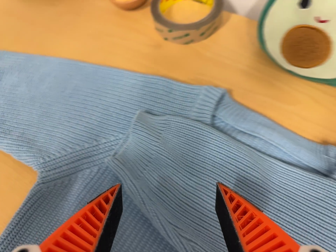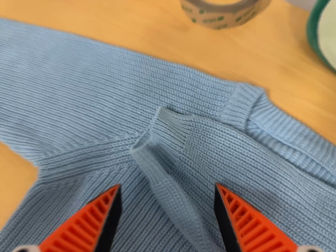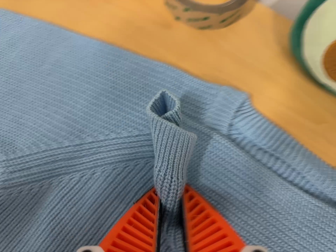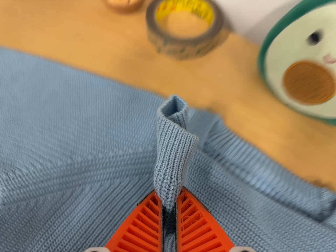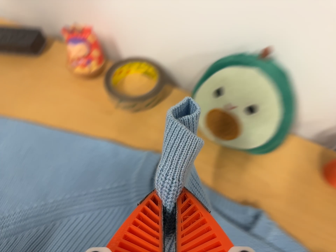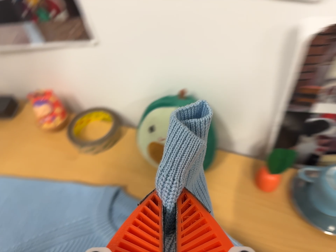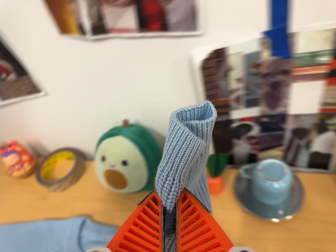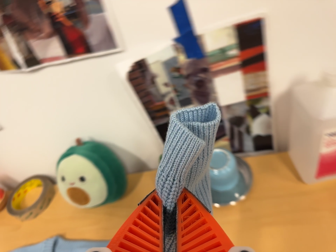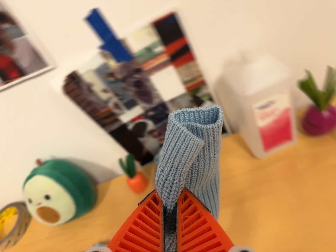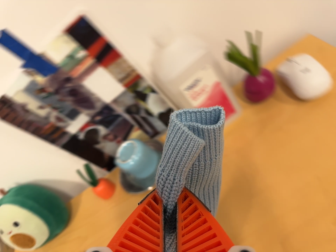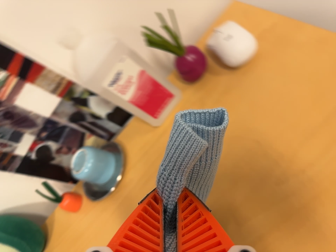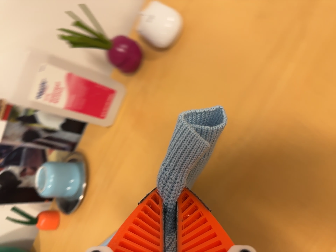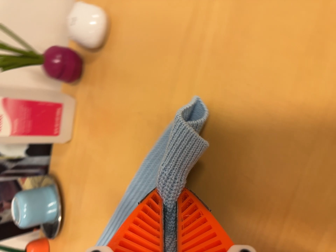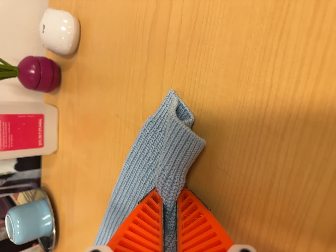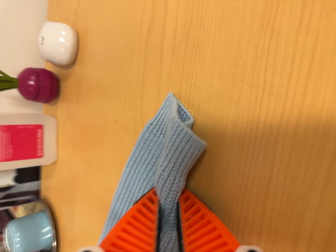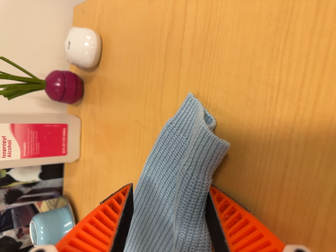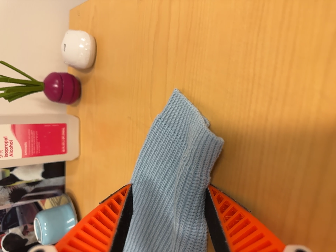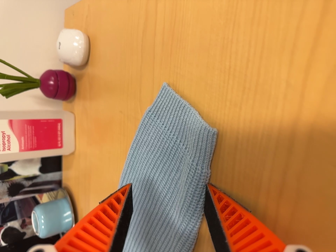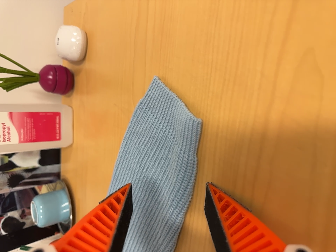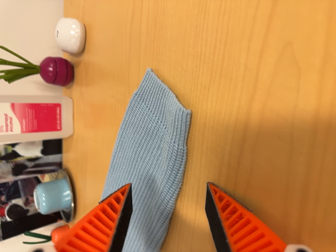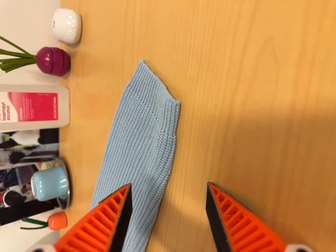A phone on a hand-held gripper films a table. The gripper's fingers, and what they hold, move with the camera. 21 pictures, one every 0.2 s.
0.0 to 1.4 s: The scene slides to the left, as the camera pans about 15 degrees to its right. It travels to its right and backward, about 34 cm, so close, fixed things drift to the left. Its aim tips toward the top of its view by about 25 degrees, and the scene shifts downward. It rolls about its line of sight by about 30 degrees, and the scene rotates counterclockwise.
1.4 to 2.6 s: The camera travels to its right, about 40 cm, so close, fixed things drift to the left. It rolls about its line of sight by about 70 degrees, and the scene rotates counterclockwise.
2.6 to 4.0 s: The camera travels backward and to its right, about 10 cm, so what stands in front gets smaller.
The film runs backward here.
